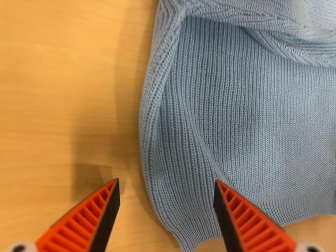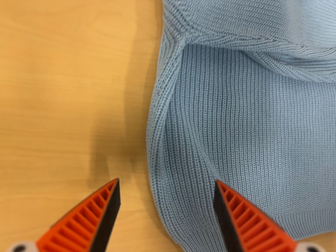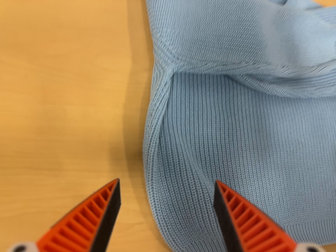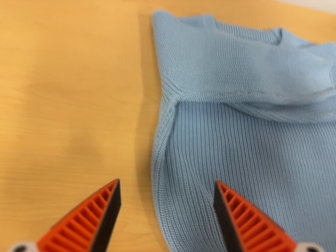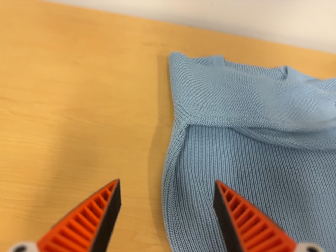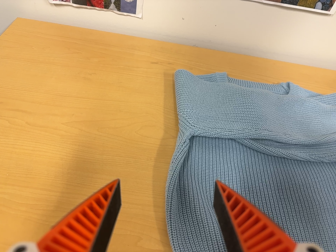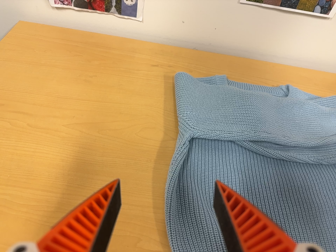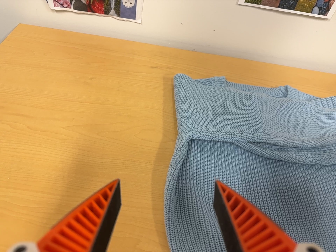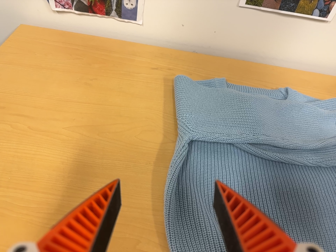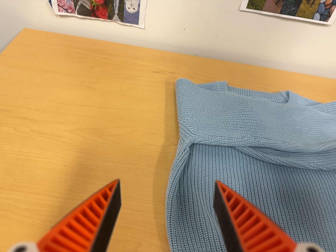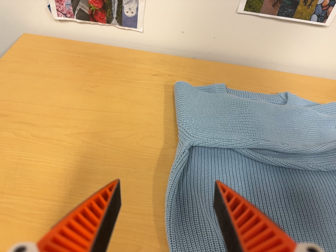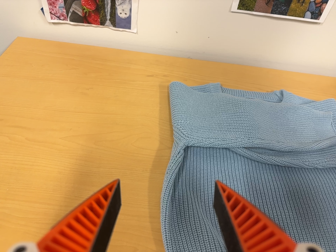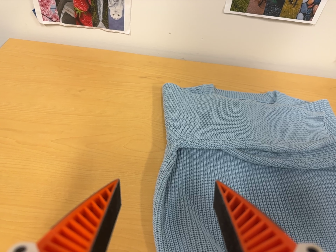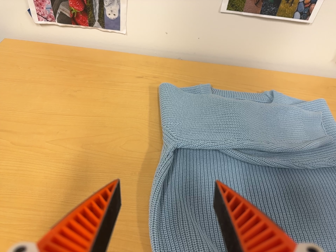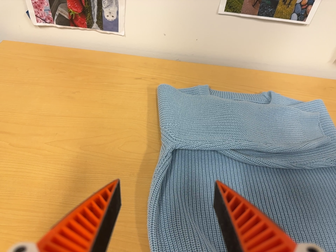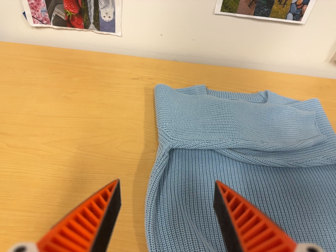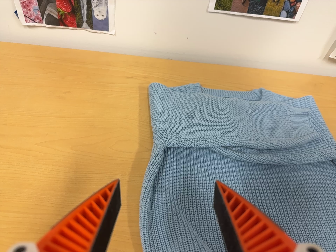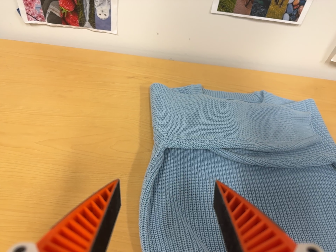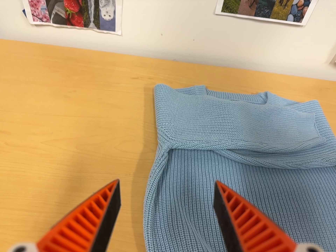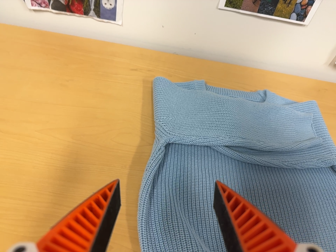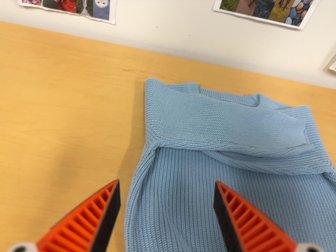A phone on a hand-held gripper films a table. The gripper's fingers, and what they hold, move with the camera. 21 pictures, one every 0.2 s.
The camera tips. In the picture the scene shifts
downward.
0.0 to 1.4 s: The camera pans to its left by about 20 degrees. It travels backward, toward the bottom of its view and to its right, about 20 cm. Its aim tips toward the top of its view by about 40 degrees, and the scene shifts downward.
1.4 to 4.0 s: The camera shifts only a little, or ends up much as it began.
The film runs backward here.
